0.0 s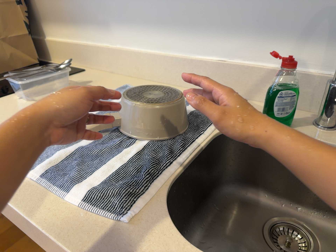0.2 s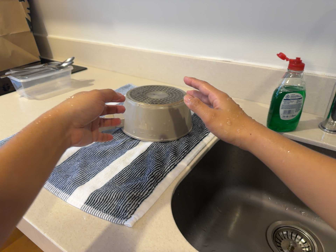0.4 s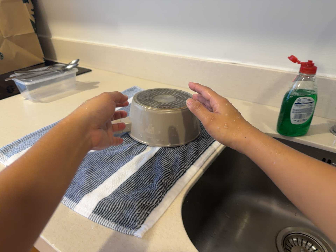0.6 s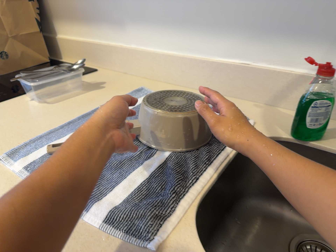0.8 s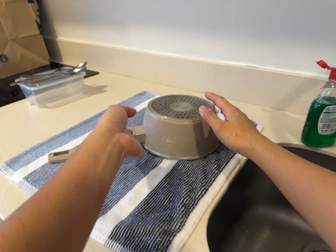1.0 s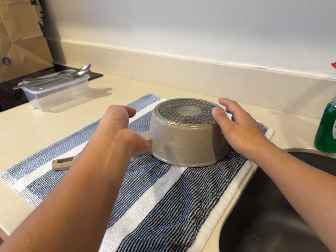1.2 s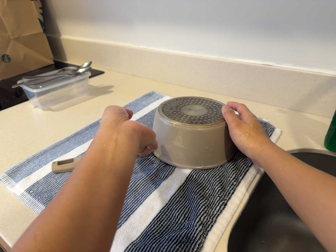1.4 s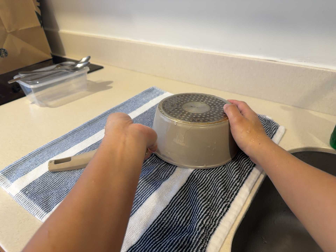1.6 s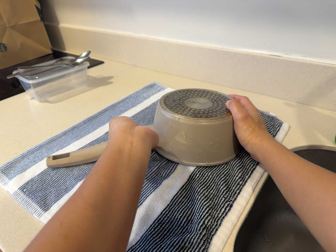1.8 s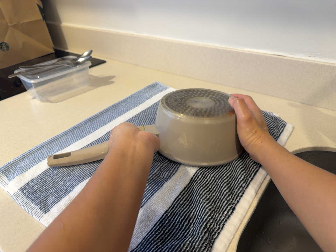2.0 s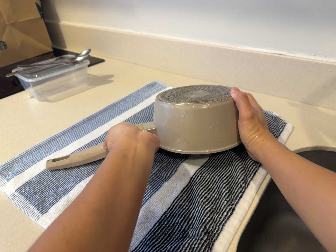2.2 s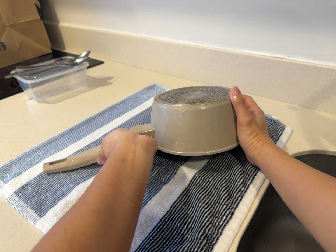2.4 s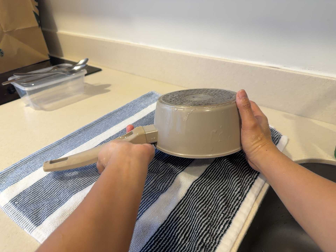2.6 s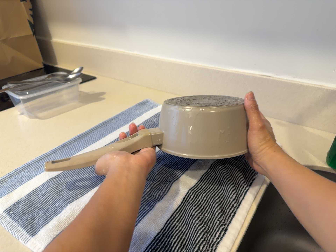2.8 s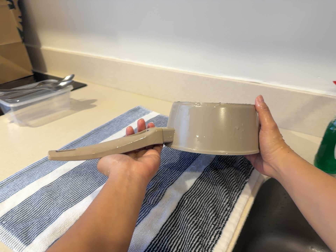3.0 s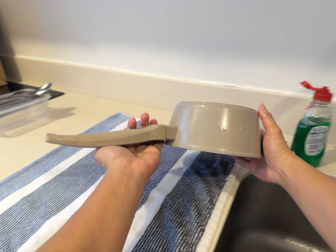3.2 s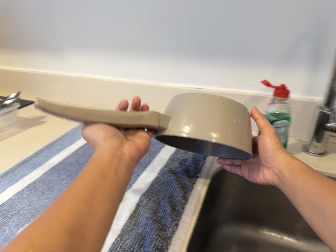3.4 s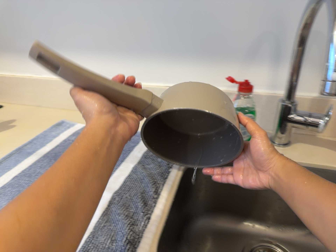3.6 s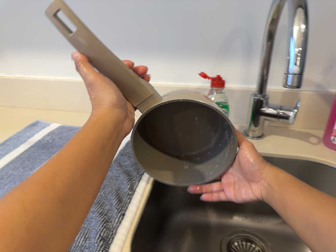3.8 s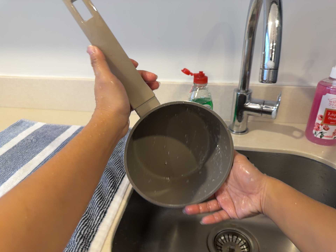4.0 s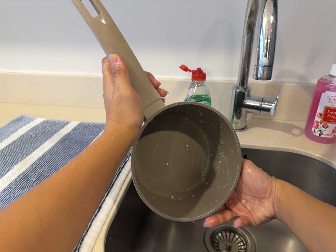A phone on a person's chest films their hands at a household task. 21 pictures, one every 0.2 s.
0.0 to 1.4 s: The camera travels forward, to its left and toward the top of its view, about 14 cm, so what stands in front looms larger.
1.4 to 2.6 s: The camera shifts only a little, or ends up much as it began.
2.6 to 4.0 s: The scene slides to the left, as the camera pans about 20 degrees to its right. It travels to its right and backward, about 9 cm, so close, fixed things drift to the left. It rolls about its line of sight by about 10 degrees, and the scene rotates counterclockwise.
The film runs backward here.
